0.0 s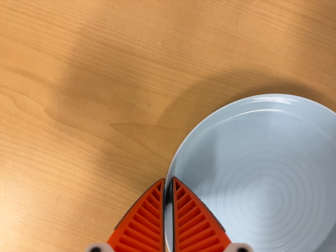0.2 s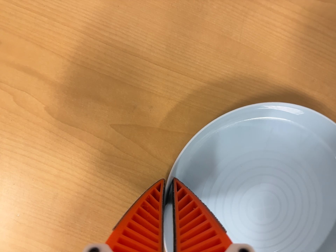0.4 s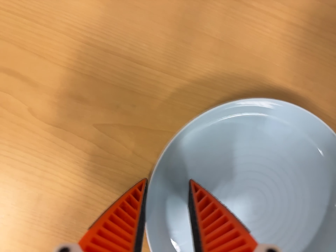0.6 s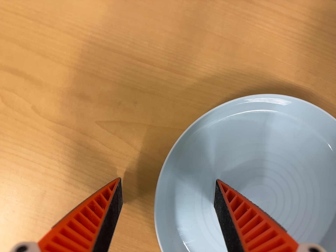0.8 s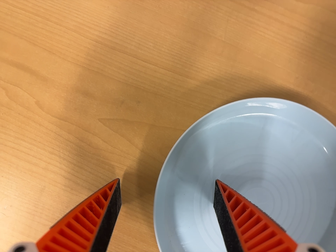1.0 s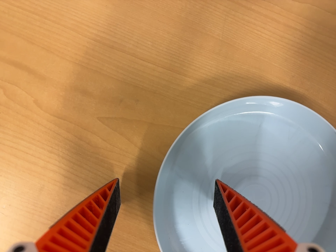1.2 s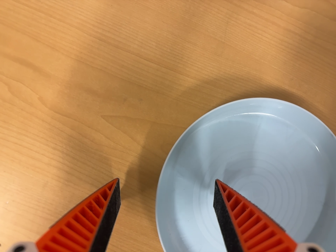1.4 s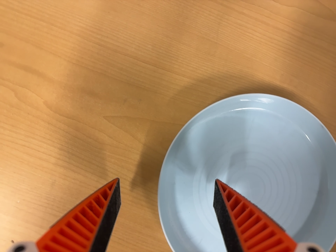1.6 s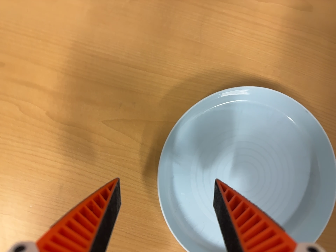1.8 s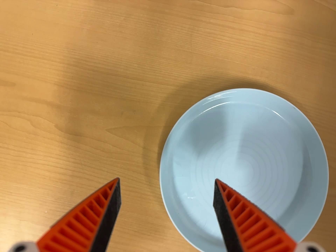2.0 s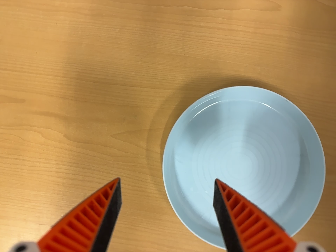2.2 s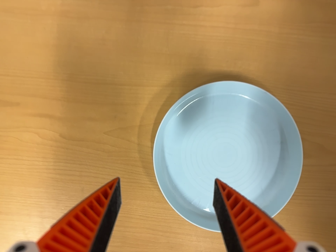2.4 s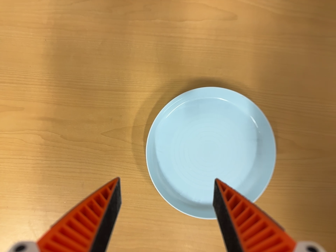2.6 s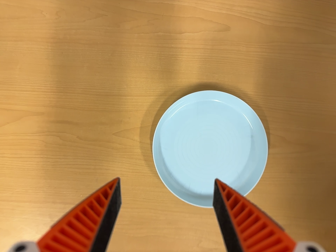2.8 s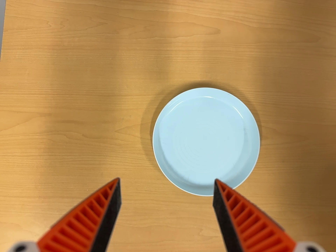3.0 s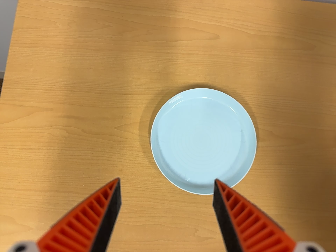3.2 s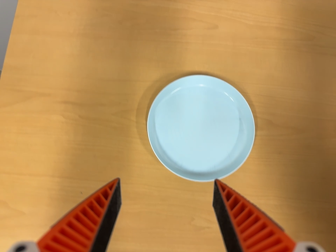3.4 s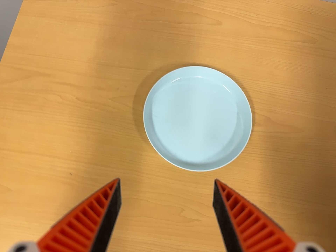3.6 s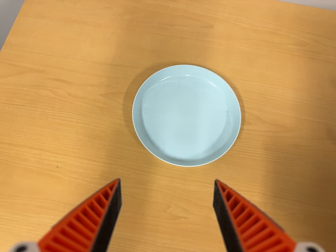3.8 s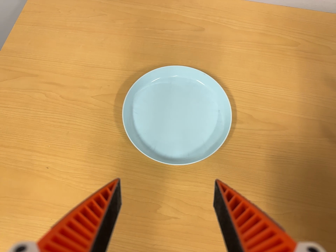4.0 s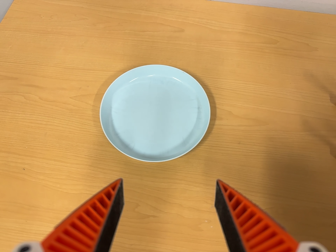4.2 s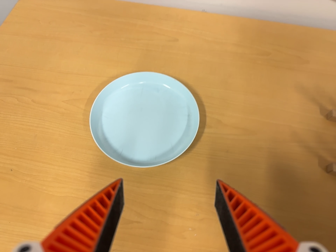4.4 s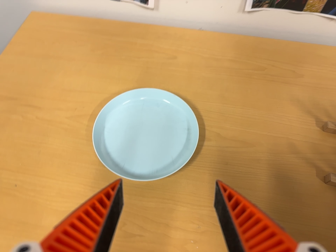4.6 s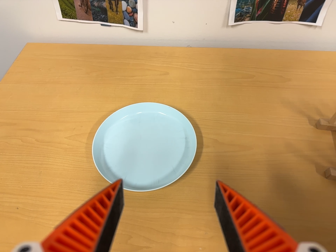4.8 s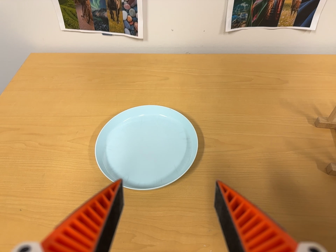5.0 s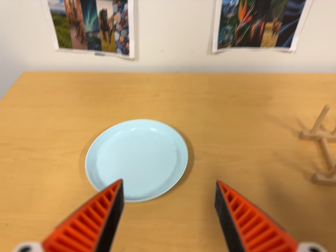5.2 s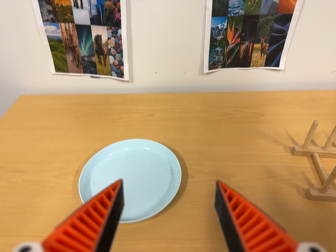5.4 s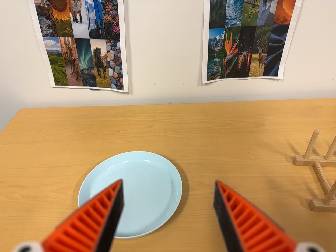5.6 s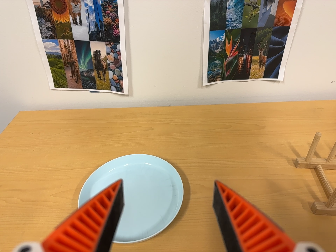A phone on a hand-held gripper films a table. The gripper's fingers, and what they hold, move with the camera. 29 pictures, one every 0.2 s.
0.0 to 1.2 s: The camera shifts only a little, or ends up much as it began.
1.2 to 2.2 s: The camera travels backward, about 9 cm, so what stands in front gets smaller. It rolls about its line of sight by about 20 degrees, and the scene rotates counterclockwise.
2.2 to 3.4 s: The camera travels toward the bottom of its view and backward, about 18 cm. Its aim tips toward the top of its view by about 15 degrees.
3.4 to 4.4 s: The camera travels to its right and toward the bottom of its view, about 14 cm, so close, fixed things drift to the left. Its aim tips toward the top of its view by about 15 degrees.
4.4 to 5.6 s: The camera travels toward the bottom of its view, about 7 cm. Its aim tips toward the top of its view by about 20 degrees, and the scene shifts downward. It rolls about its line of sight by about 10 degrees, and the scene rotates counterclockwise.
The film runs backward here.
